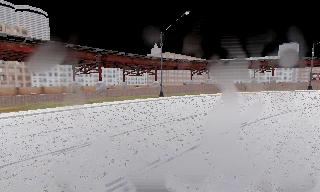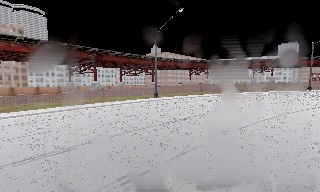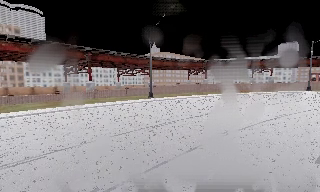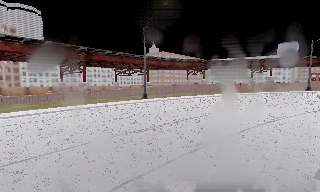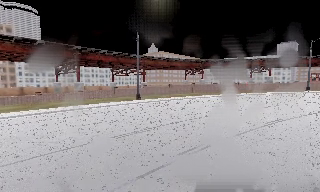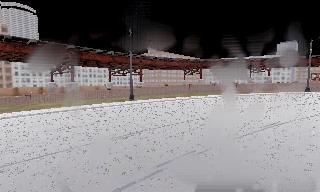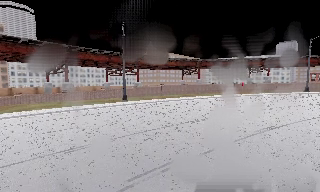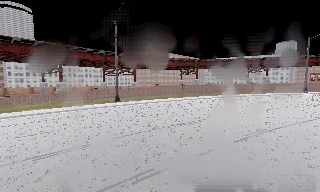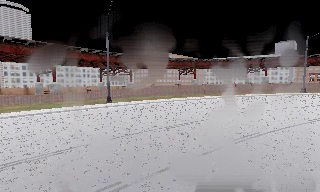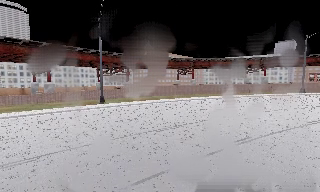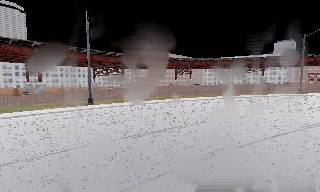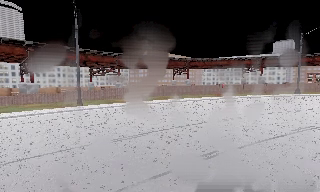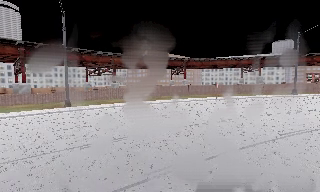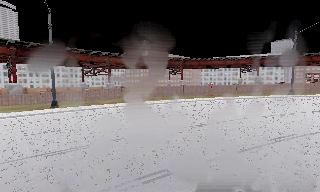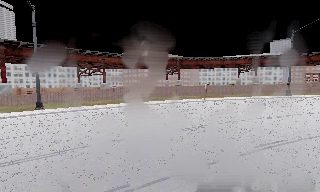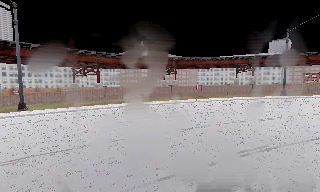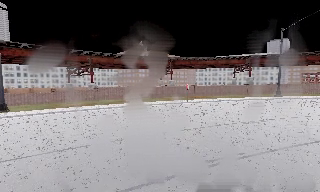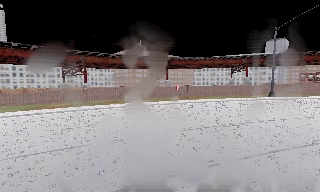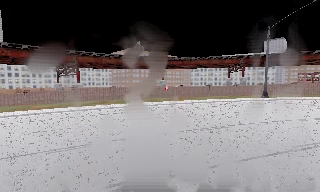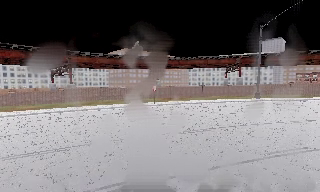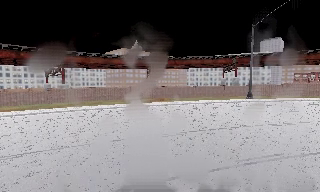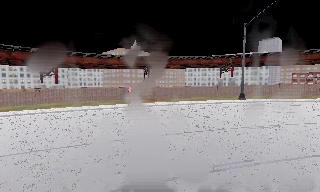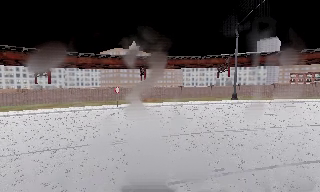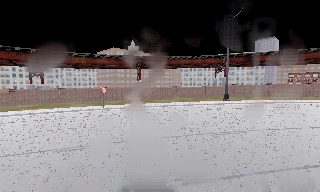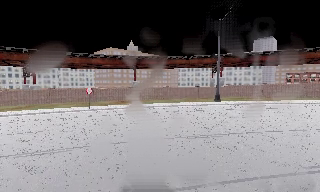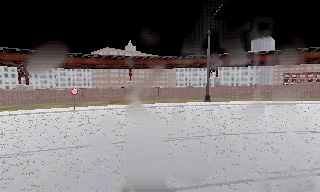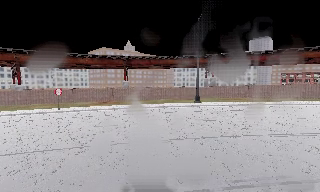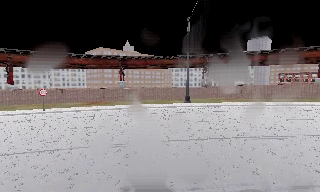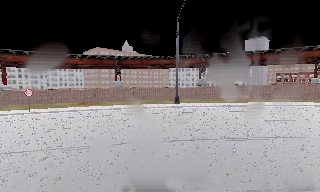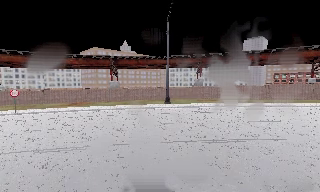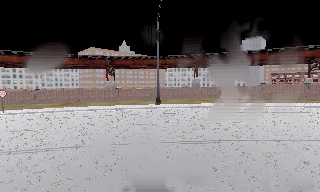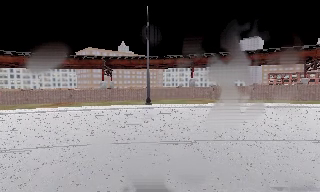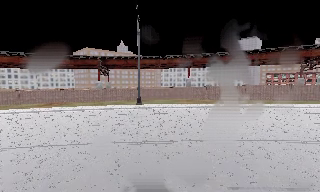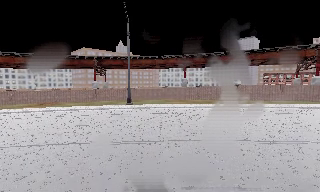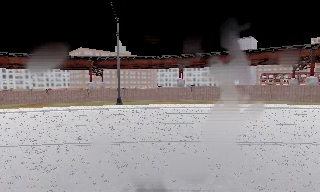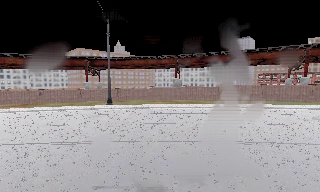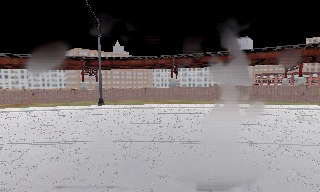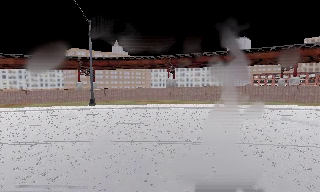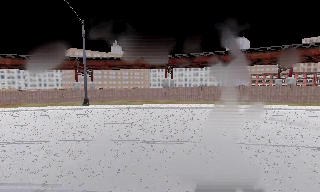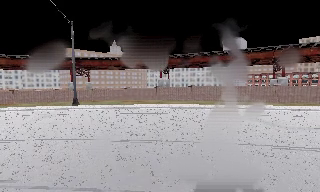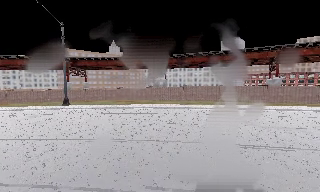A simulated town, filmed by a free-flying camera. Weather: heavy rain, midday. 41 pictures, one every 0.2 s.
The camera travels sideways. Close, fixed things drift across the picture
to the left.
0.0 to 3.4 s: The camera travels to its right and forward, about 20 m, so close, fixed things drift to the left.
3.4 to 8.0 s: The camera travels to its right, about 30 m, so close, fixed things drift to the left.
The film runs forward here.
